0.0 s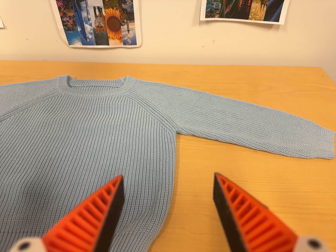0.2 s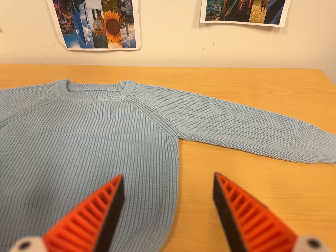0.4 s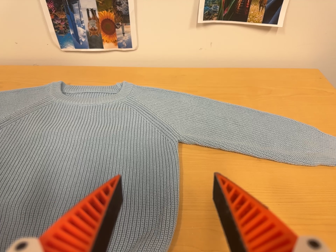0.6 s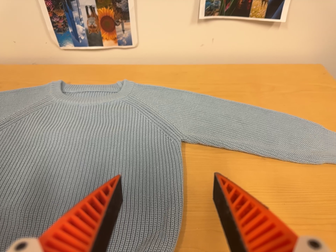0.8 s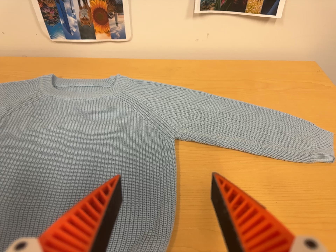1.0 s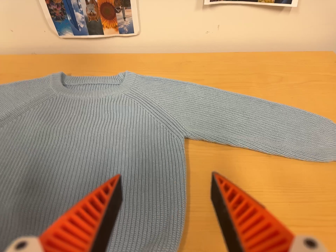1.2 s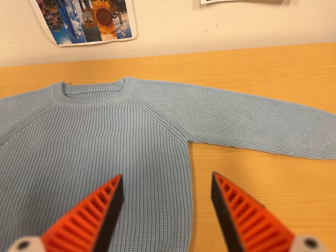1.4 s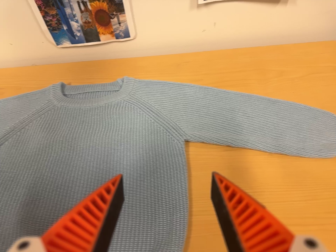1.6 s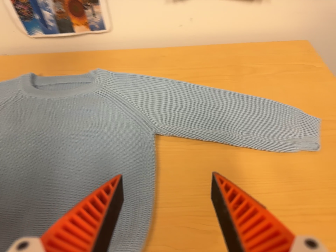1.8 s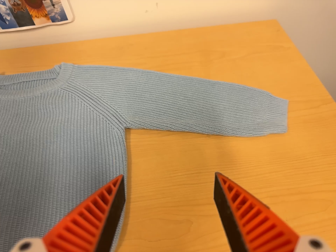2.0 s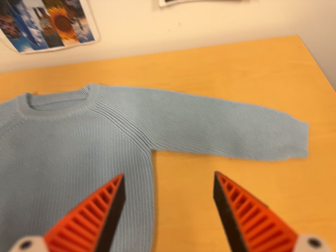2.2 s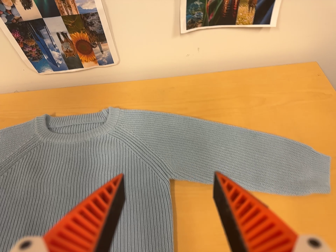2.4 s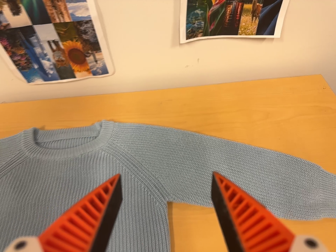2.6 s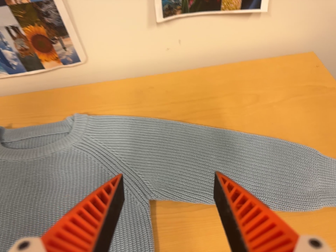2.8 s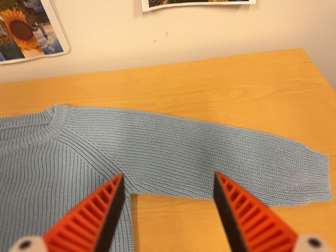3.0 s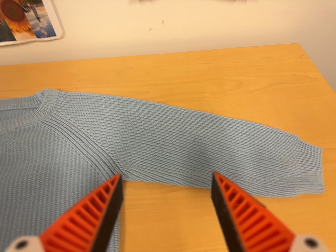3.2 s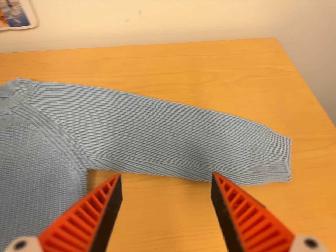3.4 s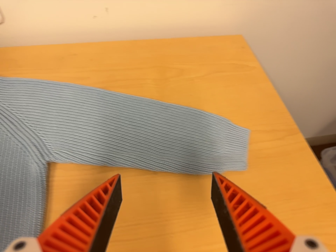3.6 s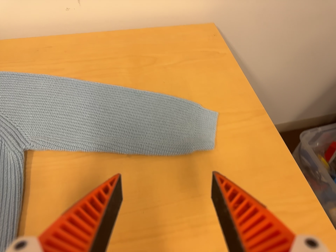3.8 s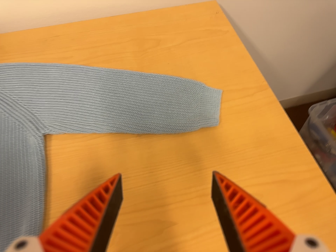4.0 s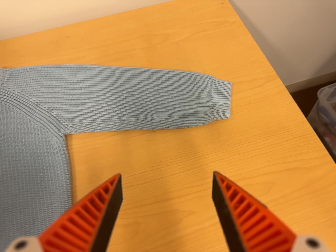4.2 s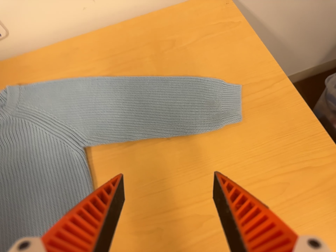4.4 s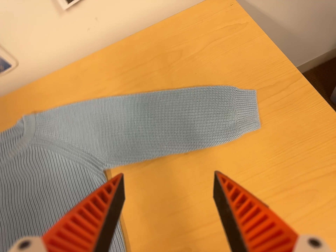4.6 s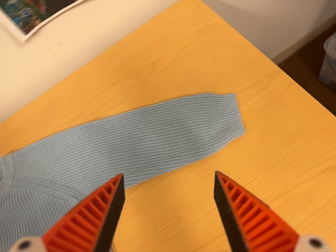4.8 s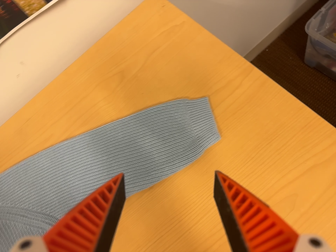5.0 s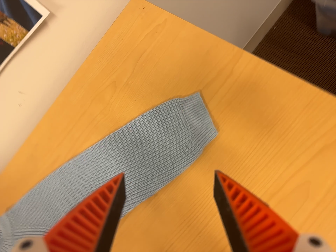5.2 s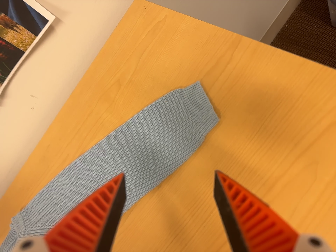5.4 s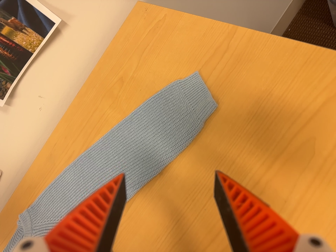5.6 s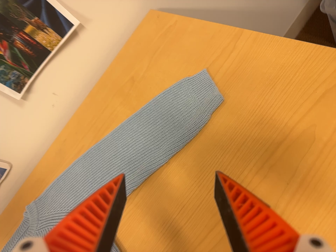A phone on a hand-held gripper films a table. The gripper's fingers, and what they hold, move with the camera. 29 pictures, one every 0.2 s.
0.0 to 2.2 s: The camera travels toward the top of its view, about 18 cm. Its aim tips toward the bottom of its view by about 15 degrees.
2.2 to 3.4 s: The camera pans to its right by about 10 degrees. It travels to its right, forward and toward the bottom of its view, about 16 cm, so close, fixed things drift to the left.
3.4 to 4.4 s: The camera travels backward and toward the top of its view, about 9 cm, so what stands in front gets smaller. Its aim tips toward the bottom of its view by about 10 degrees. It rolls about its line of sight by about 20 degrees, and the scene rotates counterclockwise.
4.4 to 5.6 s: The camera pans to its left by about 15 degrees. It travels to its right, about 18 cm. Its aim tips toward the top of its view by about 10 degrees. It rolls about its line of sight by about 25 degrees, and the scene rotates counterclockwise.
The film runs forward here.
